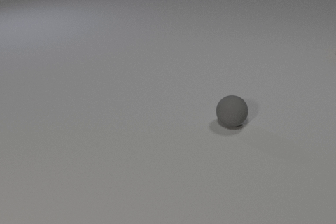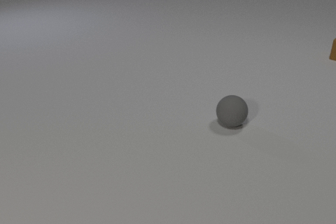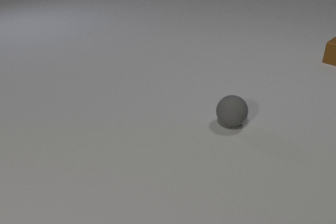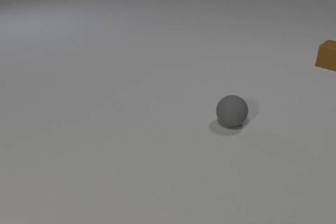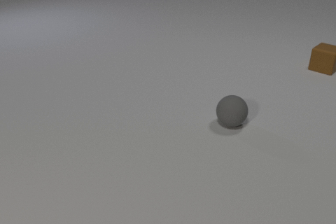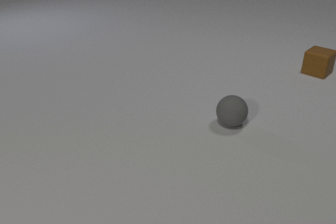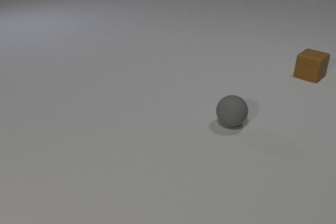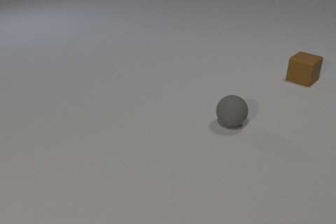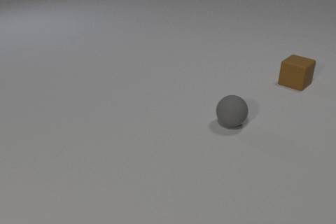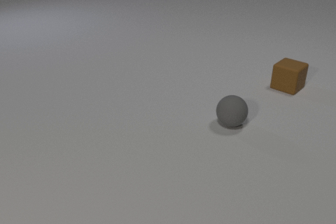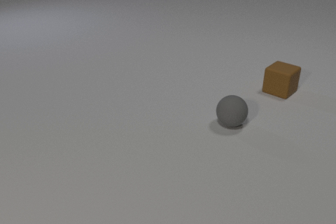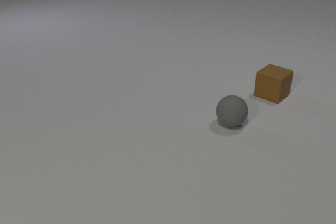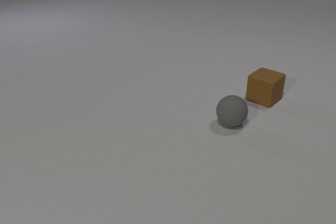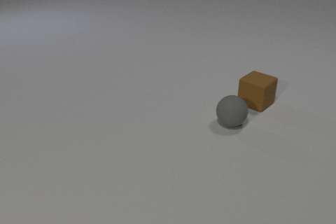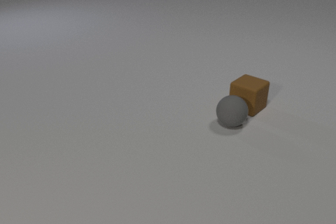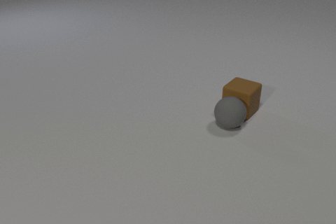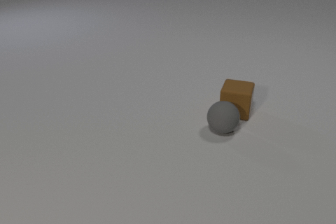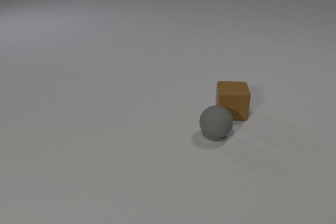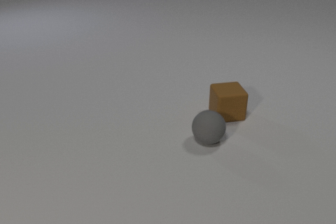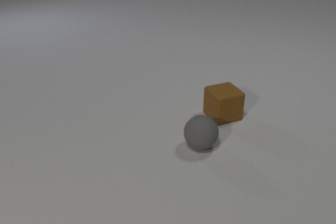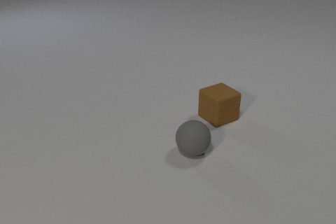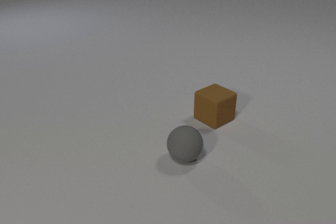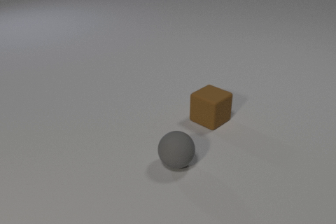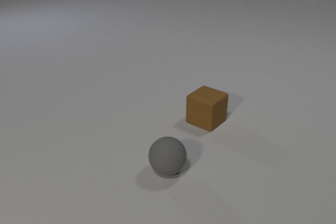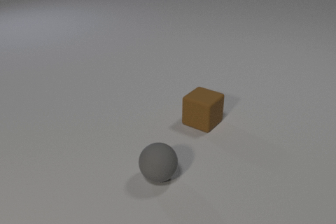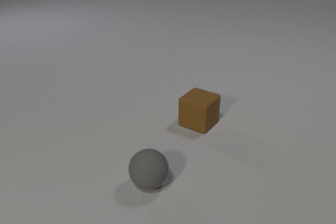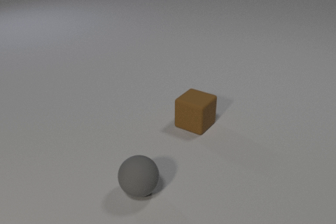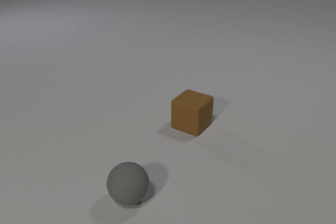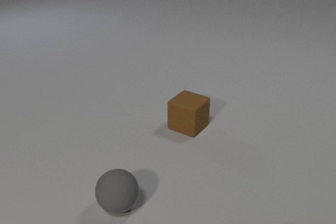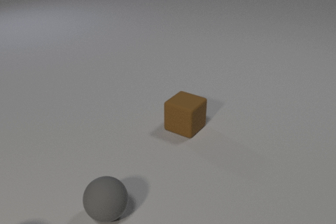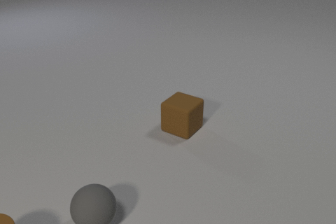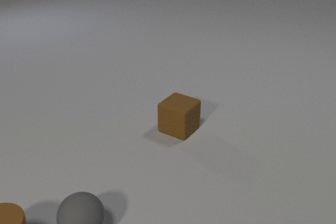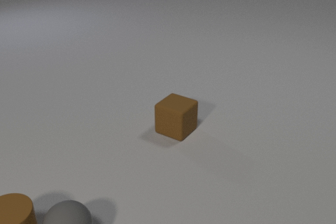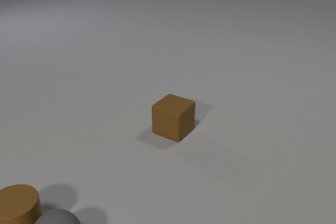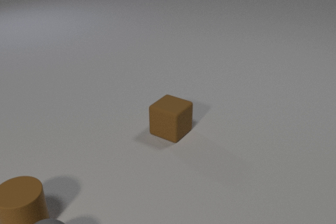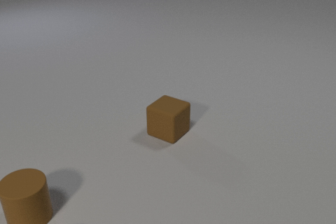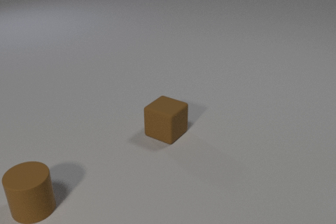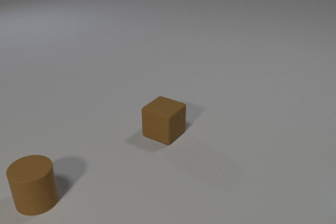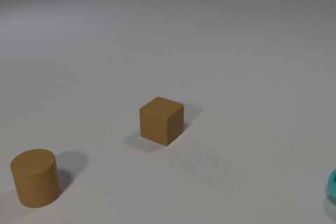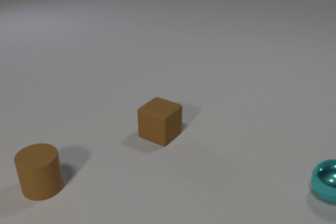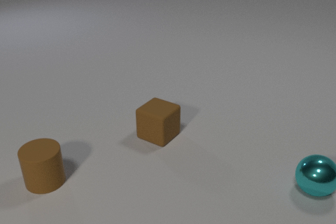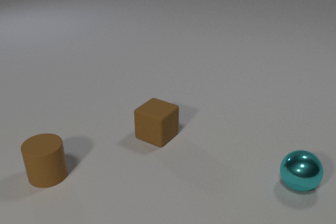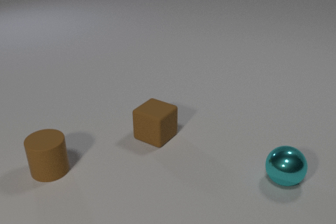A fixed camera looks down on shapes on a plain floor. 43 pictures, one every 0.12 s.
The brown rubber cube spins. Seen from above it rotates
counterclockwise.
The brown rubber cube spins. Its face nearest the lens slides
to the right.
0.00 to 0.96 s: The brown rubber cube comes in at the right edge, slides toward the camera and to the left.
0.96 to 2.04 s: The brown rubber cube slides toward the camera and to the left, spins counterclockwise seen from above by about 30 degrees, its near face sliding to the right. The gray rubber sphere rolls toward the camera and to the left. The brown rubber cube and the gray rubber sphere collide.
2.04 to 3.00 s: The brown rubber cube slides to the left and toward the camera, spins counterclockwise seen from above by about 60 degrees, its near face sliding to the right. The gray rubber sphere rolls toward the camera and to the left.
3.00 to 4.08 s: The brown rubber cube slides to the left and toward the camera. The gray rubber sphere rolls to the left and toward the camera. The brown rubber cylinder comes in at the bottom edge, slides away from the camera and to the right. The gray rubber sphere and the brown rubber cylinder collide.
4.08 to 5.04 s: The brown rubber cube slides to the left and toward the camera. The gray rubber sphere leaves at the bottom edge. The cyan metal sphere comes in at the right edge, rolls to the left. The brown rubber cylinder slides away from the camera.
Are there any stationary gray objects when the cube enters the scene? yes.
What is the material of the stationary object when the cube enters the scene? rubber.
What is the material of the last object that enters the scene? metal.
